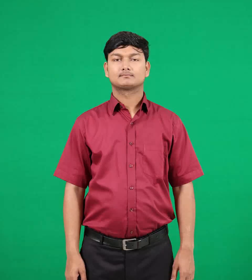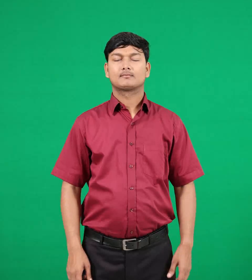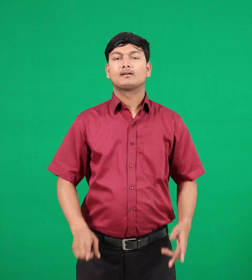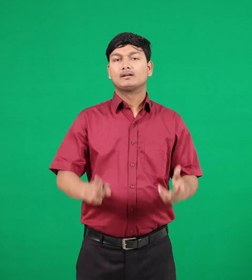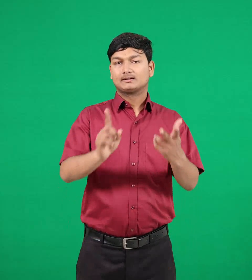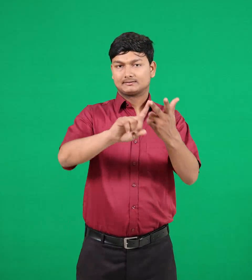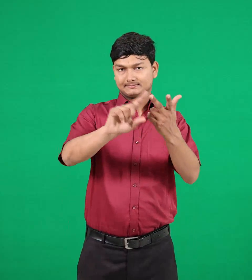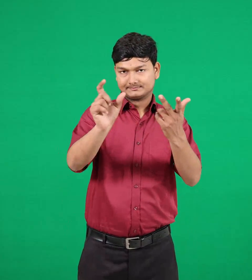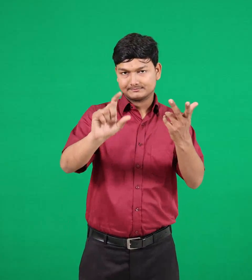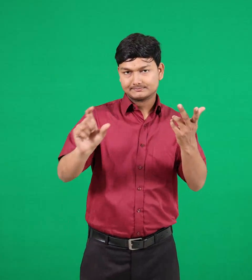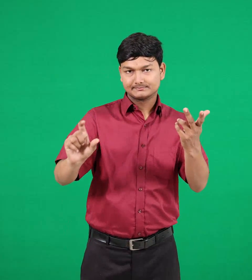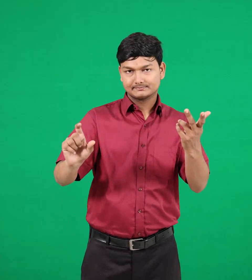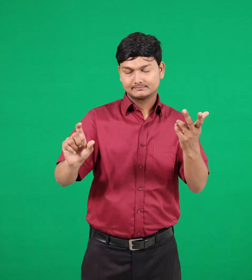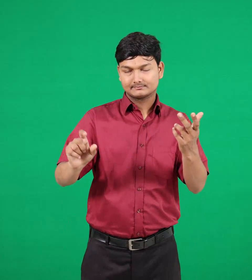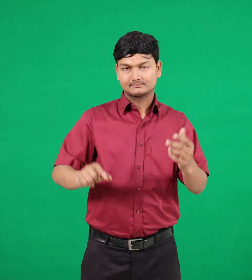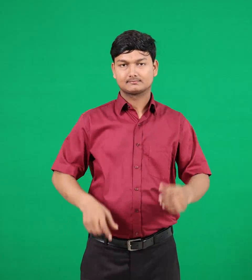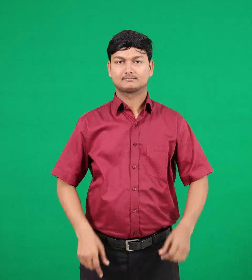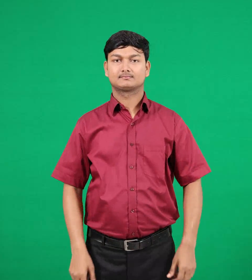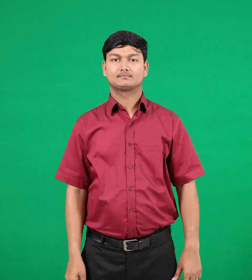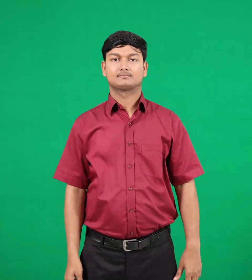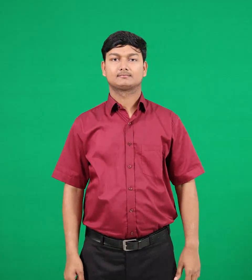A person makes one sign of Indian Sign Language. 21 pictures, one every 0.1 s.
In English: italy
